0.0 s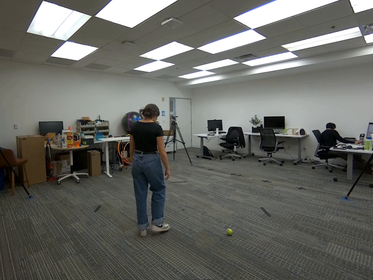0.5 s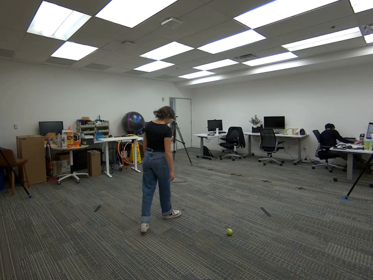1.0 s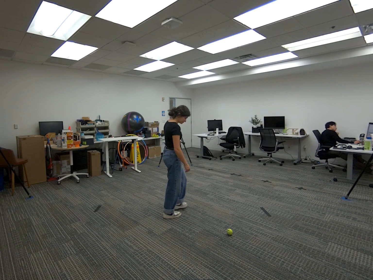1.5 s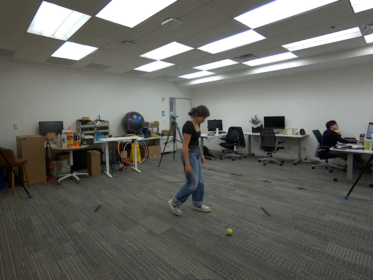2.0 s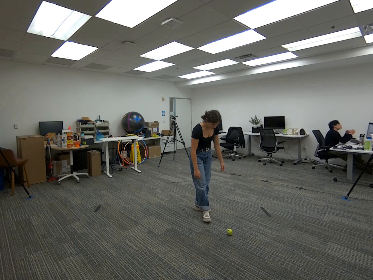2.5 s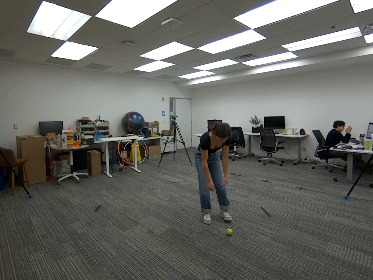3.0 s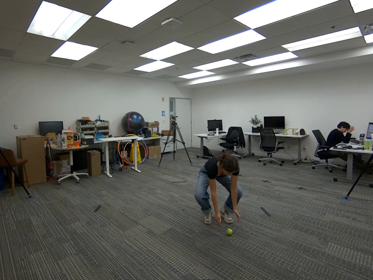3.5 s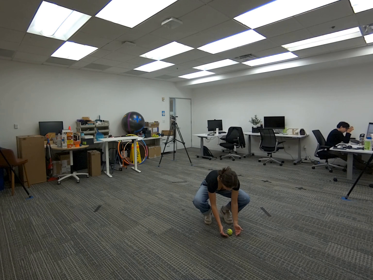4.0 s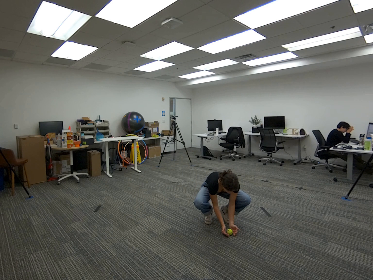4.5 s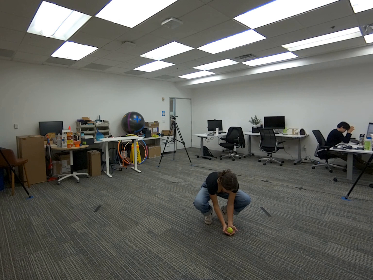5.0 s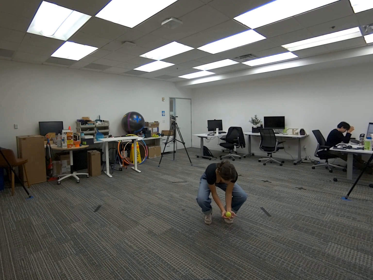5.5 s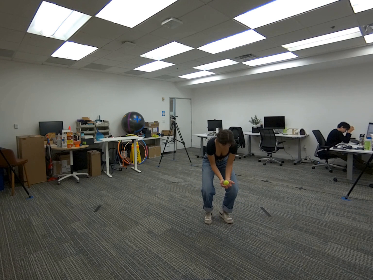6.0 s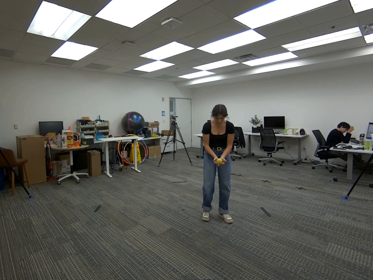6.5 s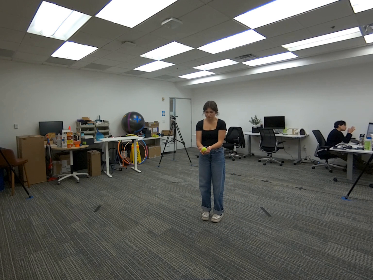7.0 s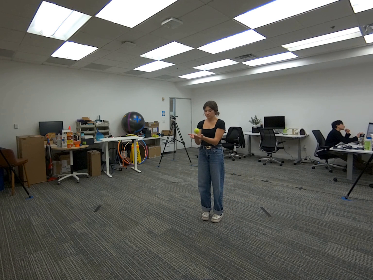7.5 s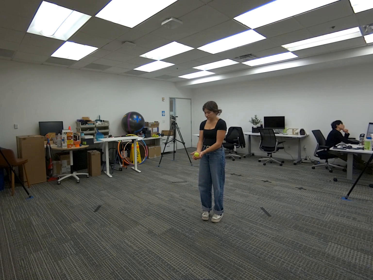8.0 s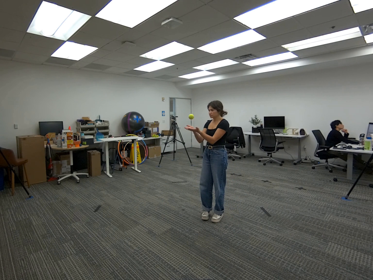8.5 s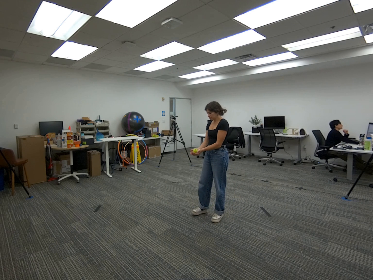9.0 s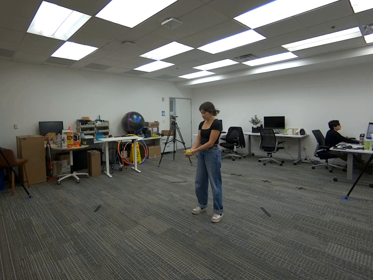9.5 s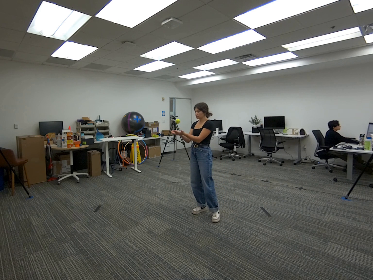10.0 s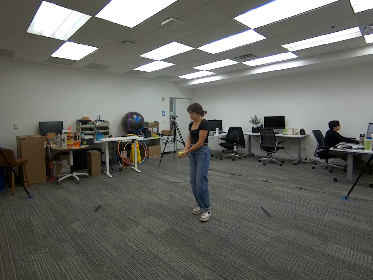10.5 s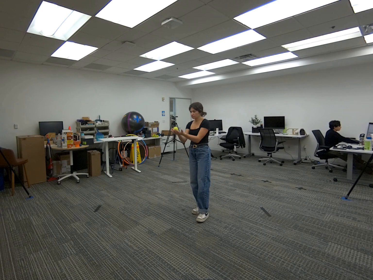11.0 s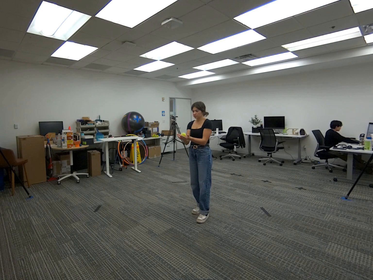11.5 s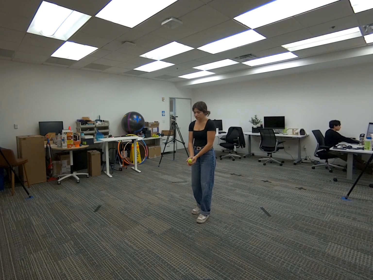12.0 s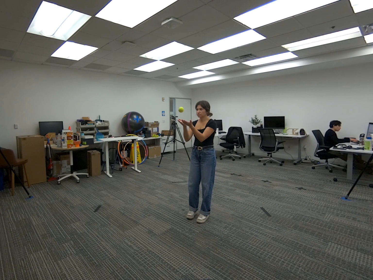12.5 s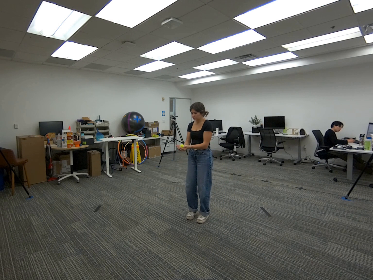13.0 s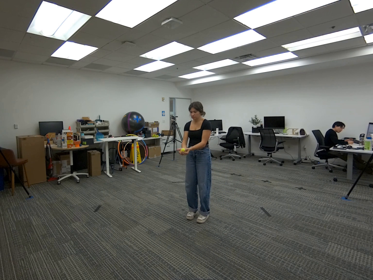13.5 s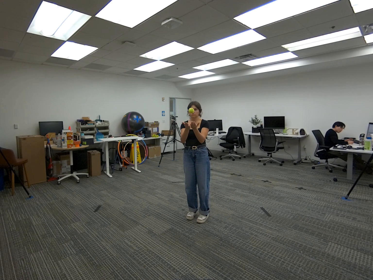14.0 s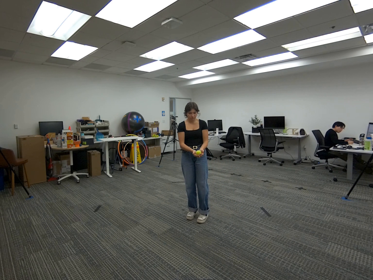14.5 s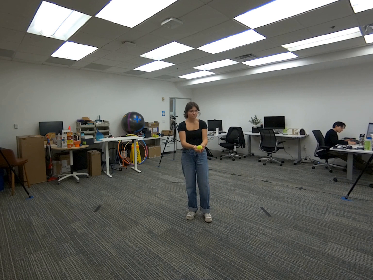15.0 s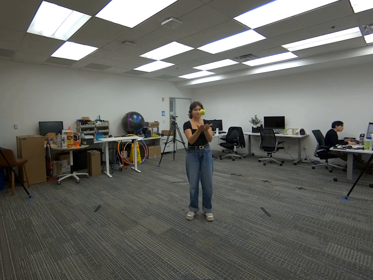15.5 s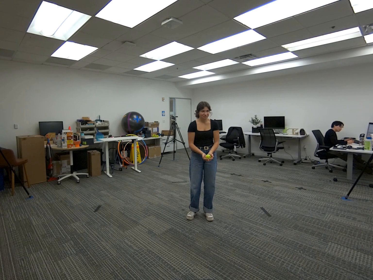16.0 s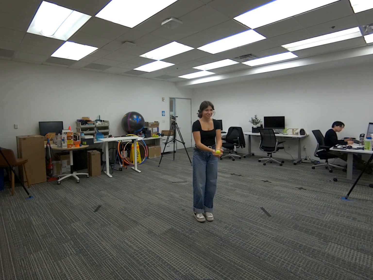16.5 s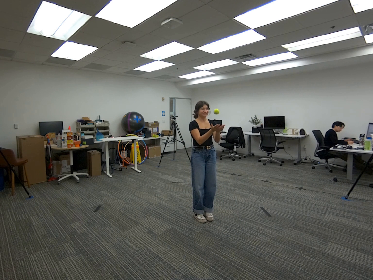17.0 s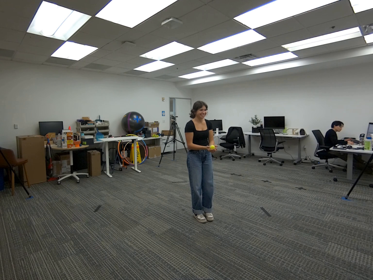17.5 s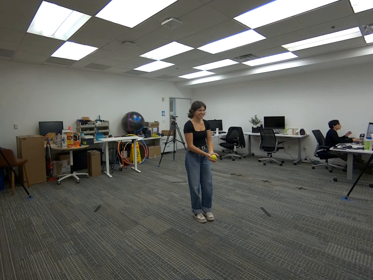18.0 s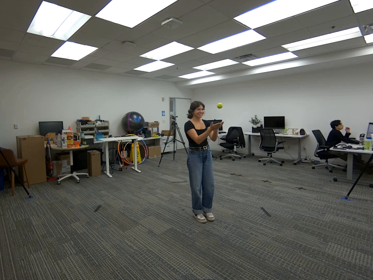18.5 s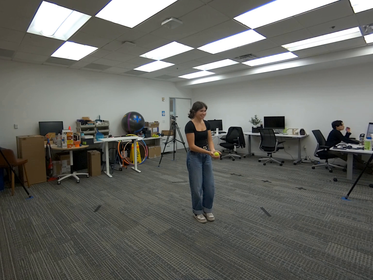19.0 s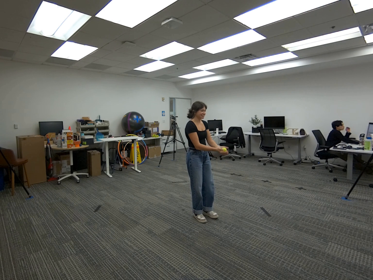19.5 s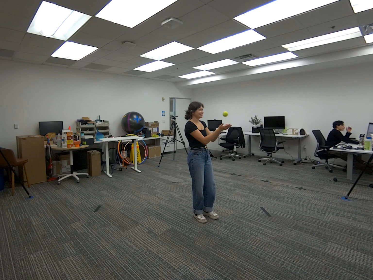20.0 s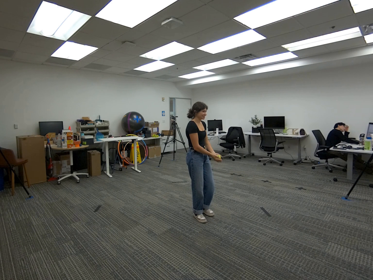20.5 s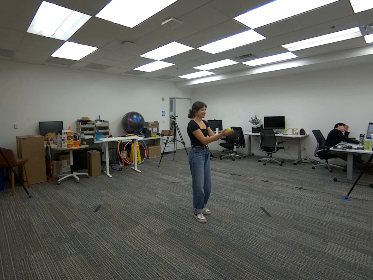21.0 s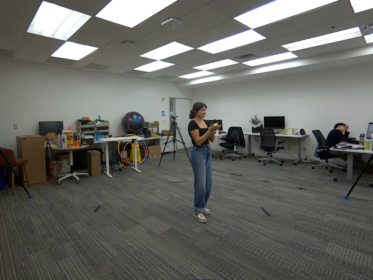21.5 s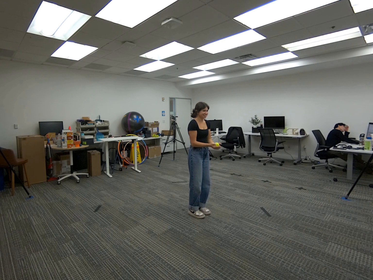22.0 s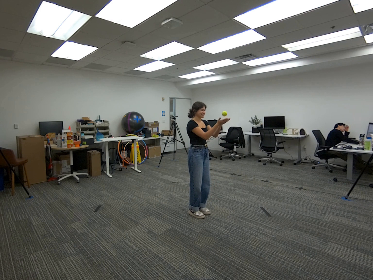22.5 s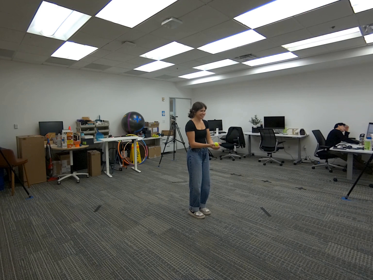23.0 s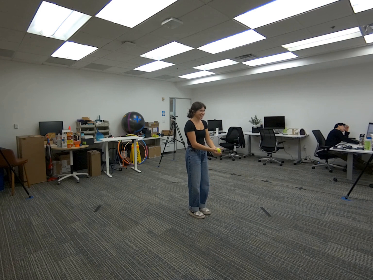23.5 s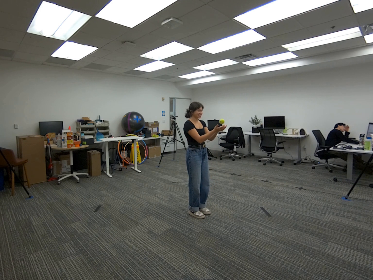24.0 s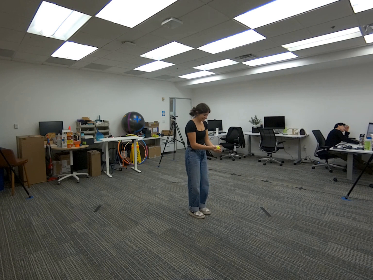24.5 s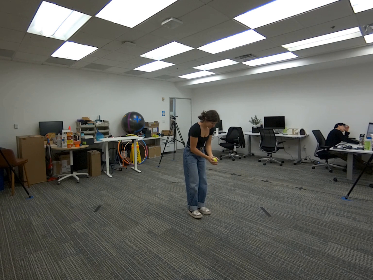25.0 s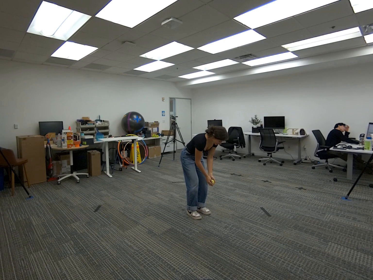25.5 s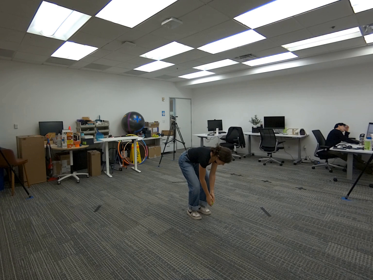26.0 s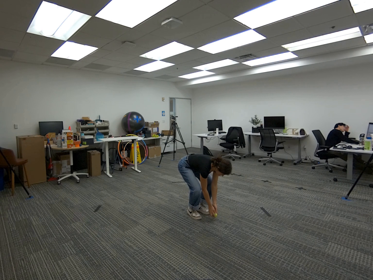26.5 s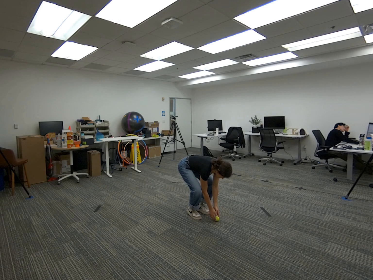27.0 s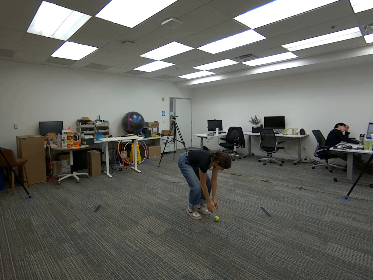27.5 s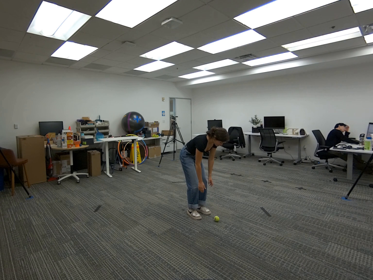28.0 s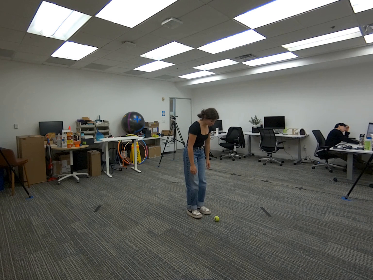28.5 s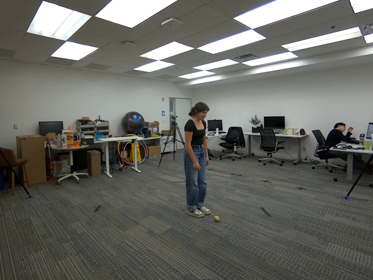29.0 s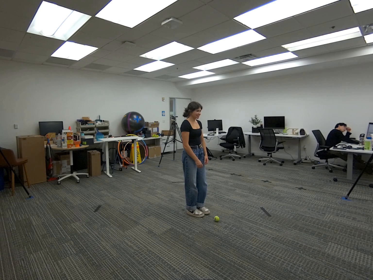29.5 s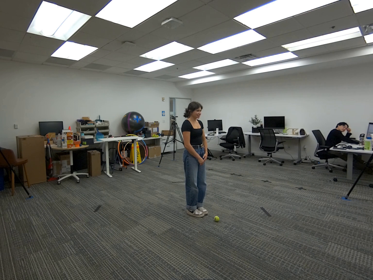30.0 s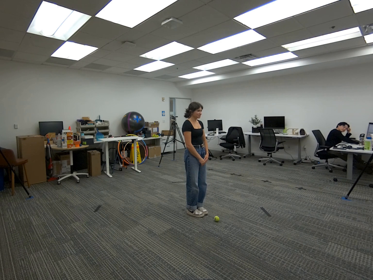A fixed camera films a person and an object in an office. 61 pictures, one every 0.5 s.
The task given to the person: Walk over to the tennis ball and scoop the tennis ball with both hands and throw tennis ball up in the air using both hands. Catch the tennis ball and place the tennis ball back on the ground.
